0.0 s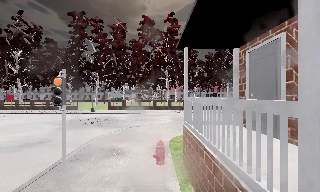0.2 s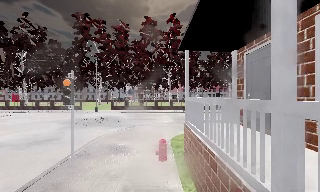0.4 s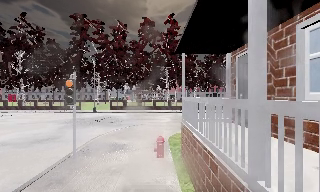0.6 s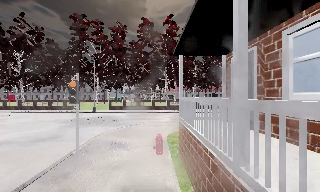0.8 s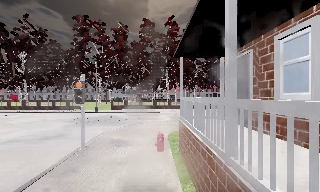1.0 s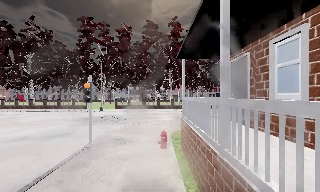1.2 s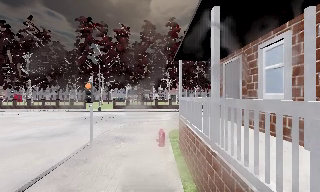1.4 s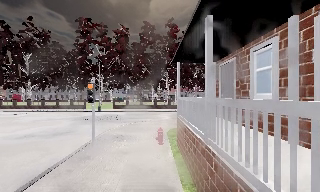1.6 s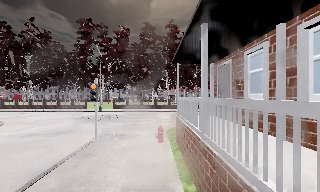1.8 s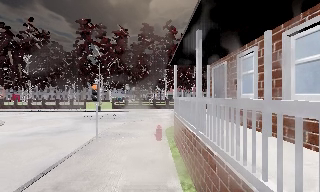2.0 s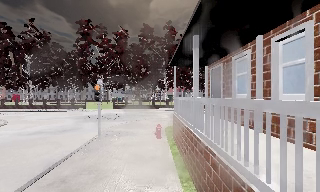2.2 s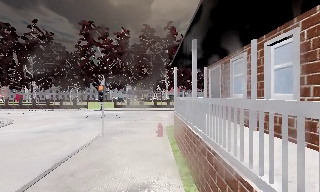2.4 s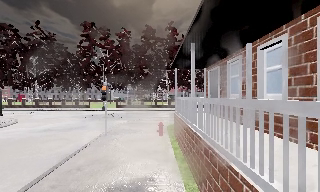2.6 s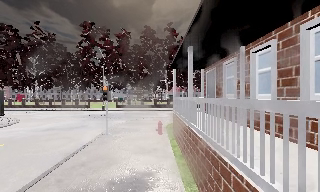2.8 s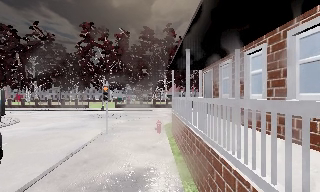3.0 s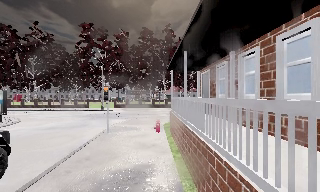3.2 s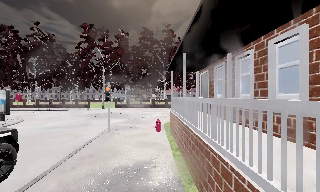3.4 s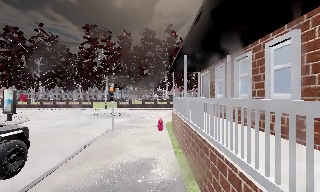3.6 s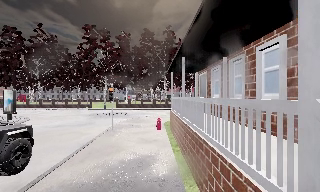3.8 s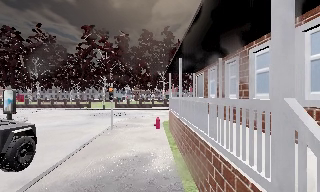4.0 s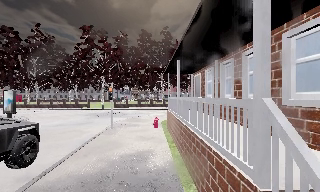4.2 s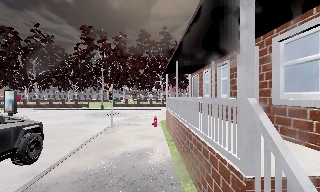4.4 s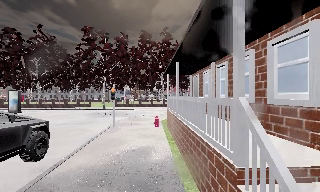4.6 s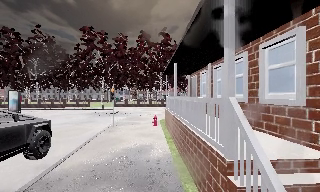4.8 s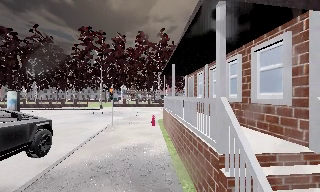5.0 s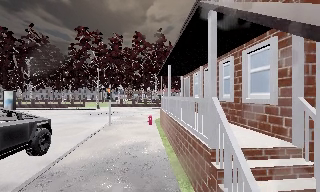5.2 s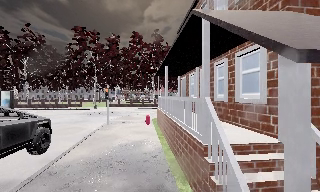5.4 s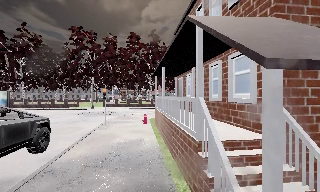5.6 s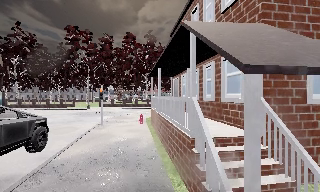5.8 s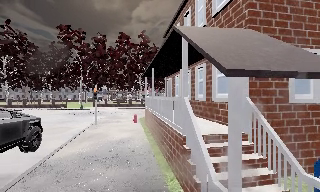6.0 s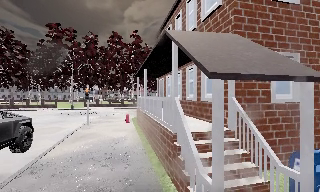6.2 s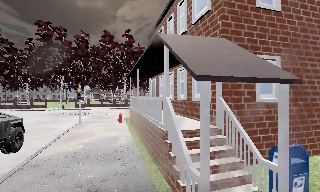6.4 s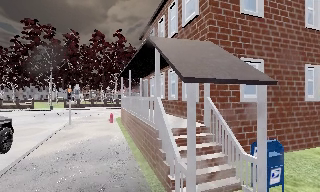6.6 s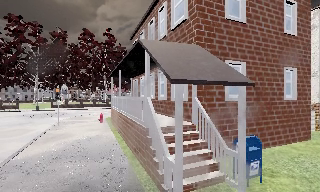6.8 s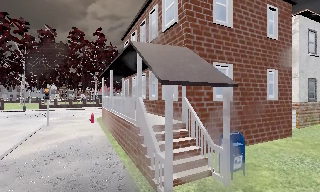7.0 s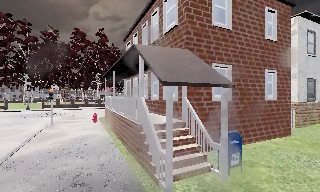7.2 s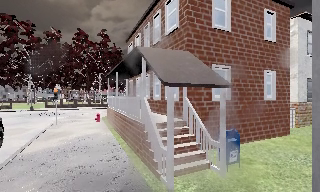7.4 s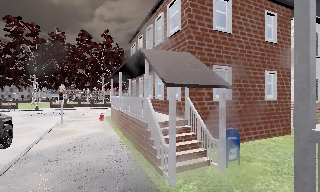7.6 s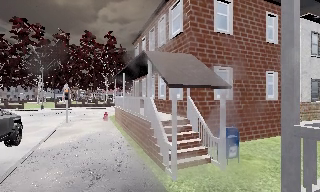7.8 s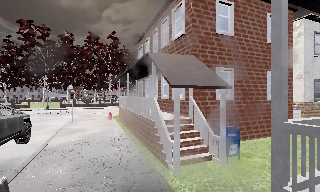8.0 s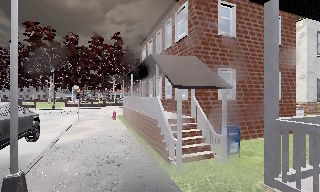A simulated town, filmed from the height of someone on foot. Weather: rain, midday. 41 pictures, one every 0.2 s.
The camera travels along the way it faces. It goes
backward.
0.0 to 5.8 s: The camera travels backward, about 8 m, so what stands in front gets smaller.
5.8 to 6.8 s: The scene slides to the left, as the camera pans about 15 degrees to its right. It travels backward, about 1 m, so what stands in front gets smaller.
6.8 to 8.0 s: The camera travels backward, about 1.5 m, so what stands in front gets smaller.
The film runs backward here.
